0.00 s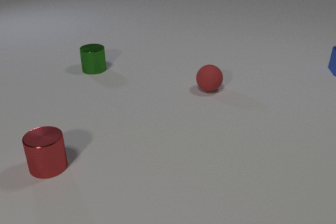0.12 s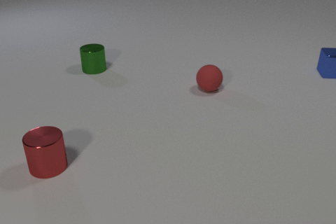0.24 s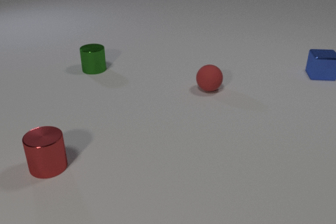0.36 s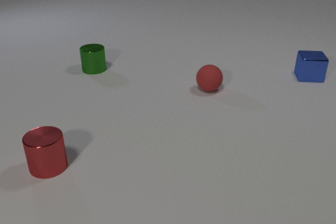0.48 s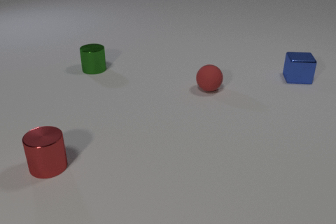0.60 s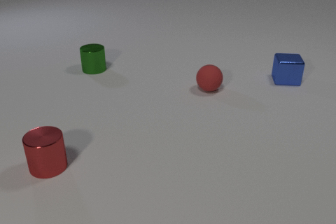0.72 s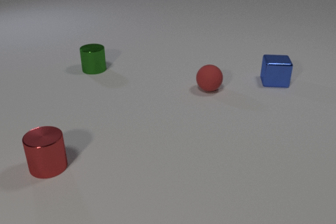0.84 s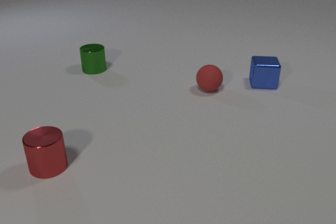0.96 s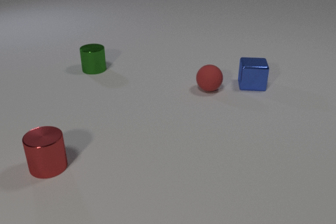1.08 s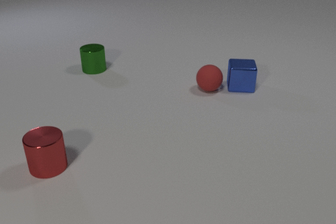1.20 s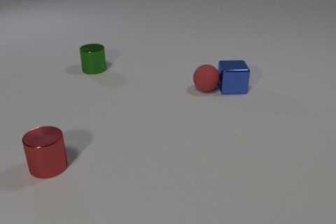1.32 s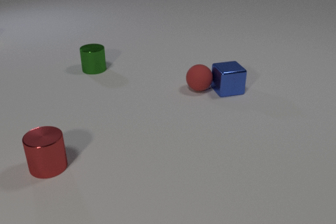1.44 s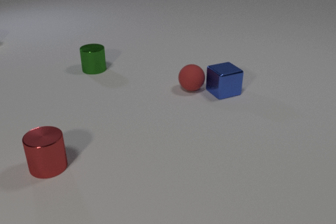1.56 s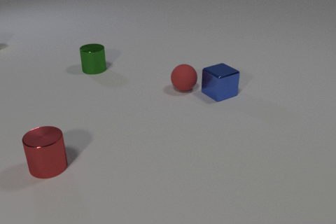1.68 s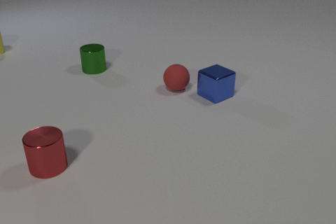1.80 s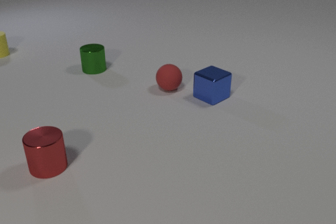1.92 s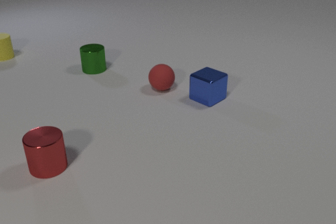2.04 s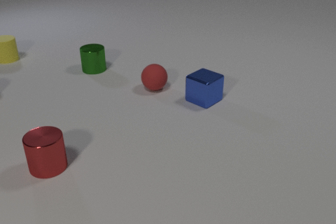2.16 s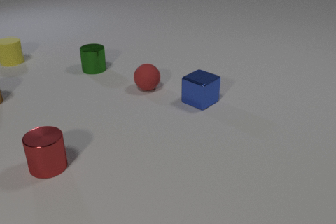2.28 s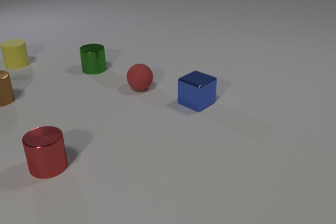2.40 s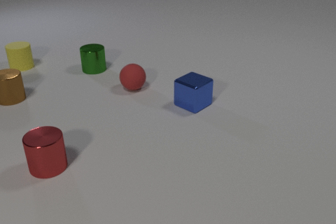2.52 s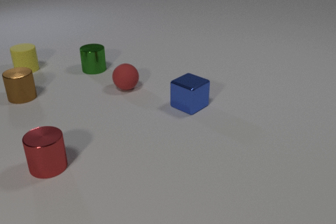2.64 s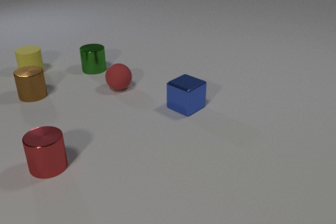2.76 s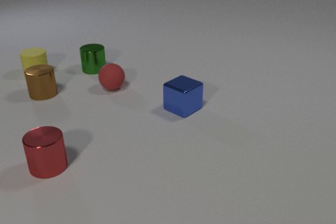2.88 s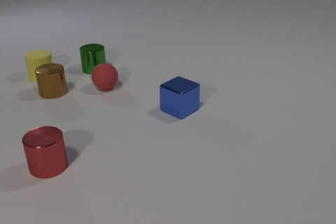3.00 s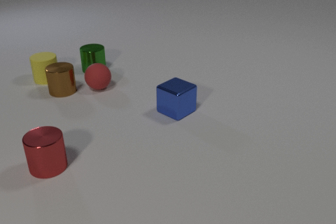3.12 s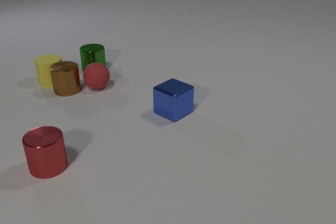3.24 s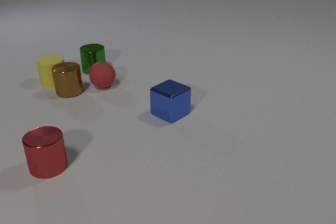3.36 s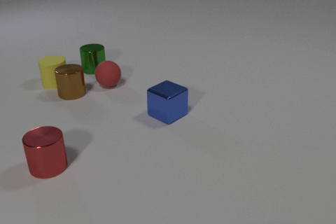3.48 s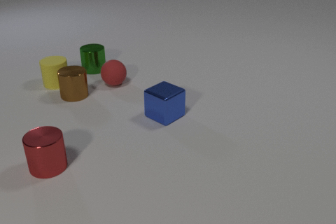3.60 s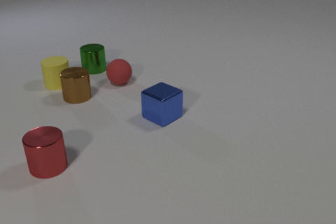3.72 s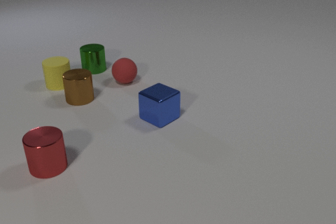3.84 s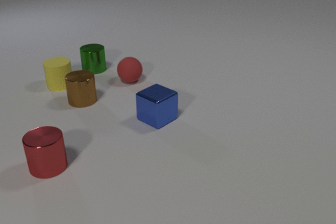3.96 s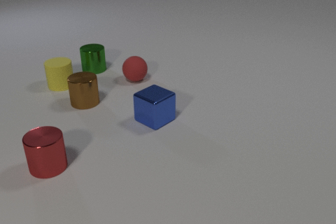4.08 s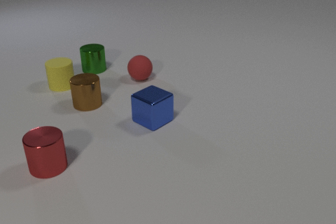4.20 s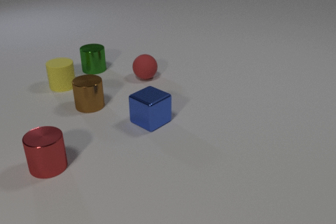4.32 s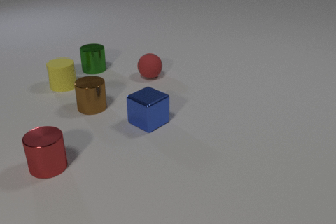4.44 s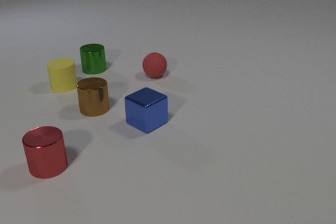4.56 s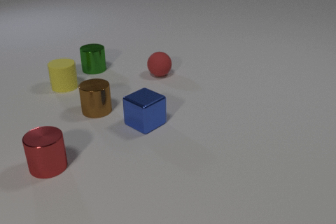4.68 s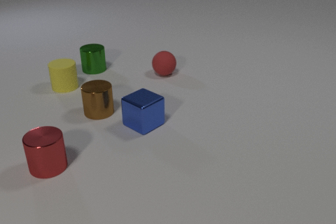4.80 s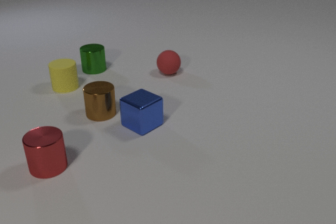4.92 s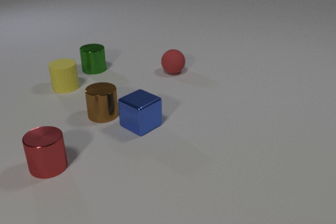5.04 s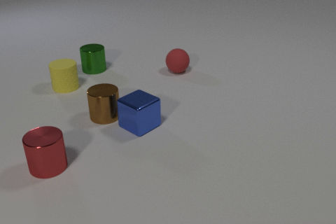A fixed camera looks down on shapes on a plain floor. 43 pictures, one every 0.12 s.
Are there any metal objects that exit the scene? no.
What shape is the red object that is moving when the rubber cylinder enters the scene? sphere.
How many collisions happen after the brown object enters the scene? 2.
0.00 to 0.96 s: The blue metal cube slides to the left and toward the camera.
0.96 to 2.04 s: The blue metal cube slides to the left and toward the camera, spins so that its near face slides to the right, counterclockwise seen from above. The red rubber sphere rolls to the left. The yellow rubber cylinder comes in at the left edge, slides toward the camera and to the right. The blue metal cube and the red rubber sphere collide.
2.04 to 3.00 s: The blue metal cube slides to the left and toward the camera. The red rubber sphere rolls to the left. The yellow rubber cylinder slides toward the camera and to the right. The brown metal cylinder comes in at the left edge, slides to the right.
3.00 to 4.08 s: The blue metal cube slides to the left and toward the camera. The red rubber sphere rolls to the right. The yellow rubber cylinder slides toward the camera and to the right. The brown metal cylinder slides toward the camera and to the right. The red rubber sphere and the brown metal cylinder collide. The yellow rubber cylinder and the brown metal cylinder collide.
4.08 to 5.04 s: The blue metal cube slides to the left and toward the camera. The red rubber sphere rolls to the right and away from the camera. The brown metal cylinder slides toward the camera and to the right.
